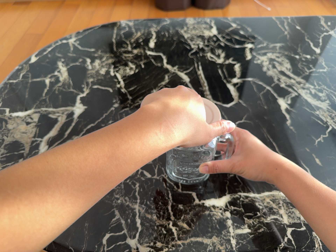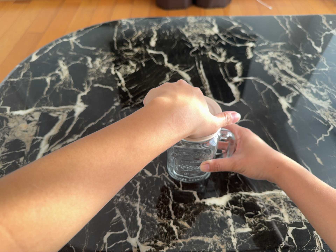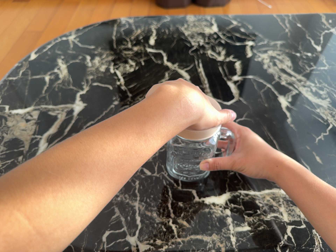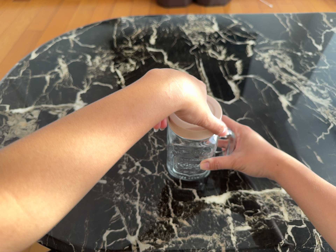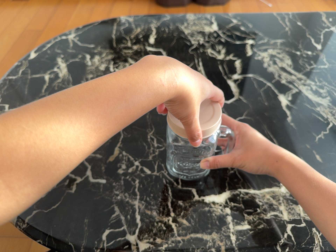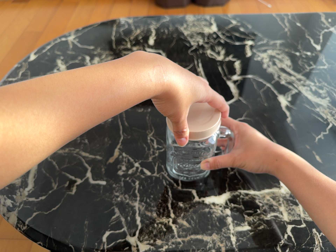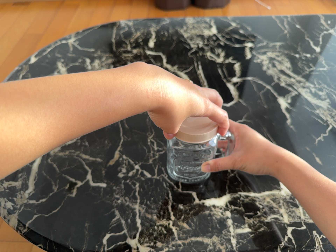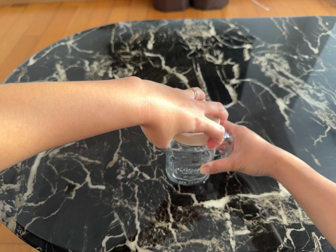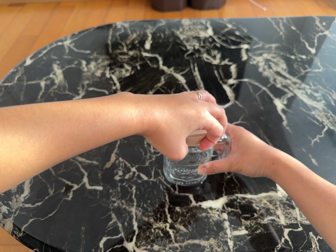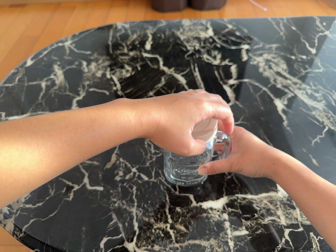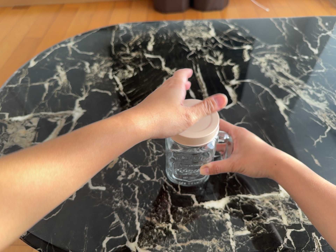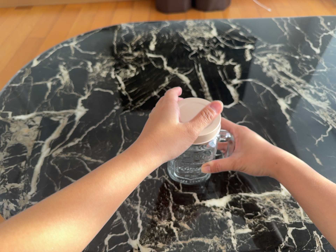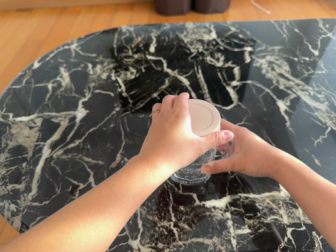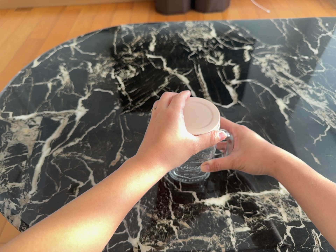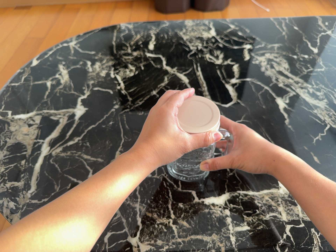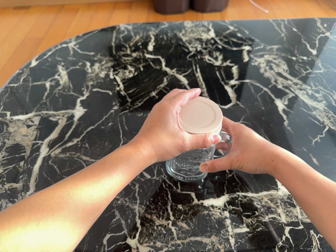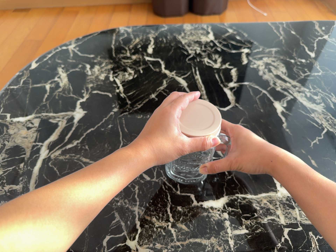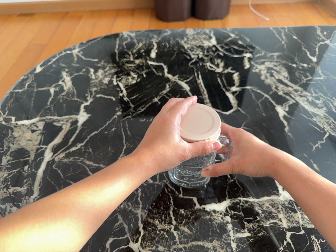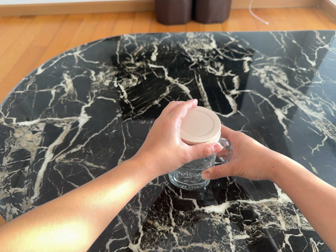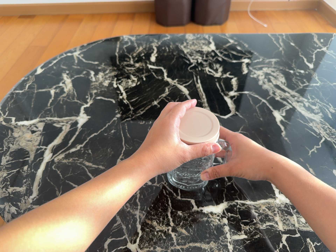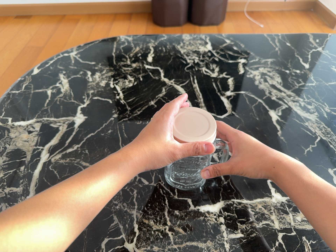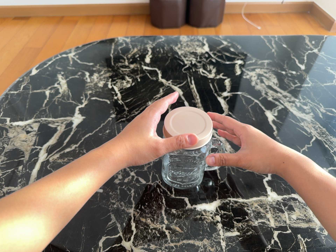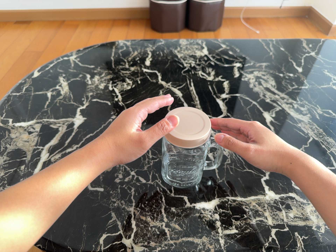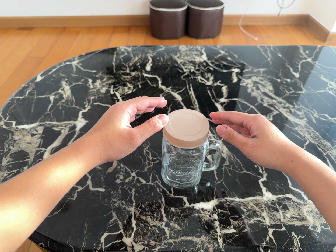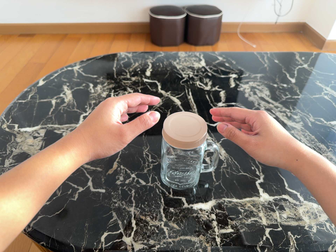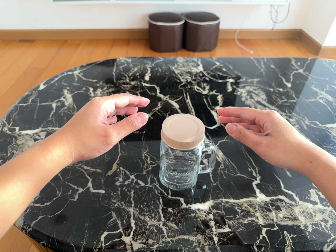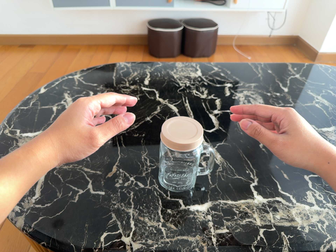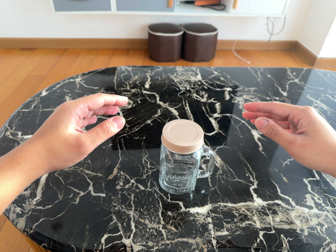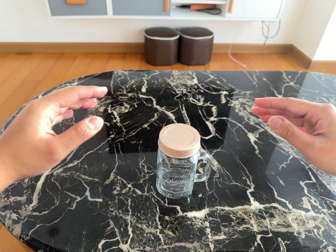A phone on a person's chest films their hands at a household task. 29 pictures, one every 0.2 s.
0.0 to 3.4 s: The camera shifts only a little, or ends up much as it began.
3.4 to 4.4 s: The camera shifts only a little, or ends up much as it began.
4.4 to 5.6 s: The camera travels backward, about 6 cm, so what stands in front gets smaller.
The film runs forward here.
